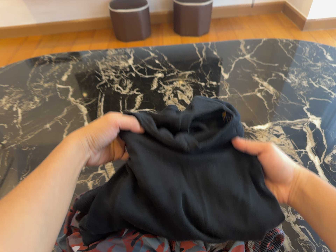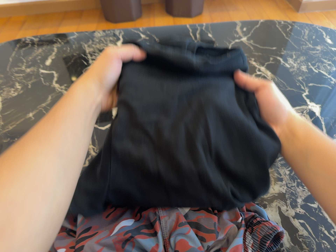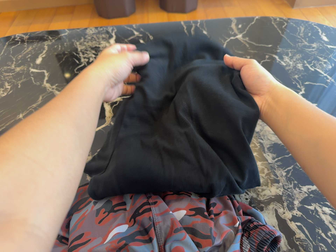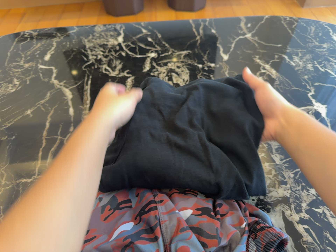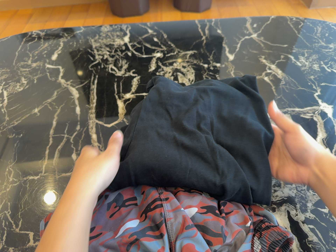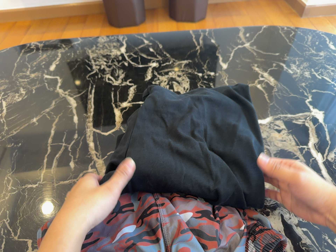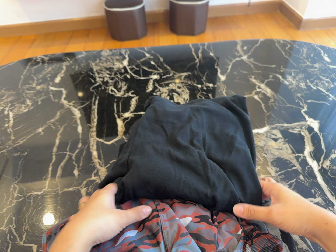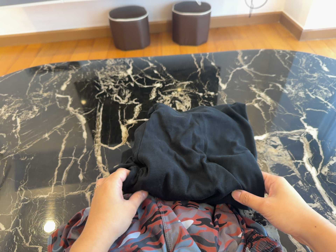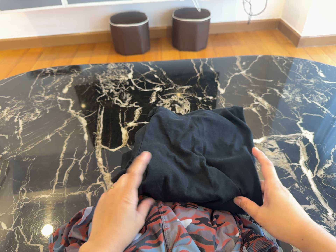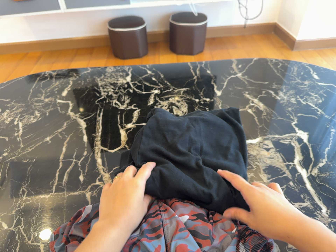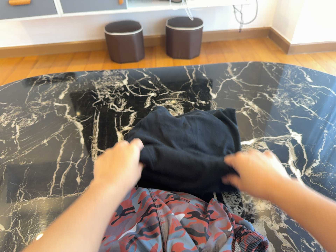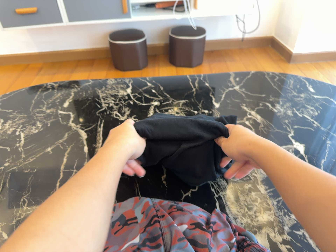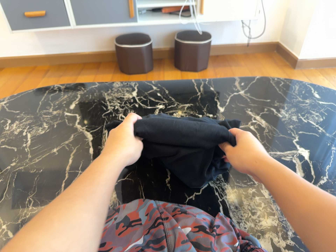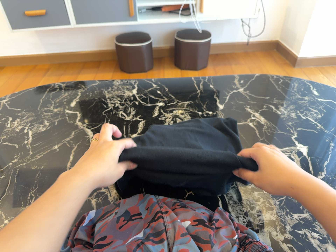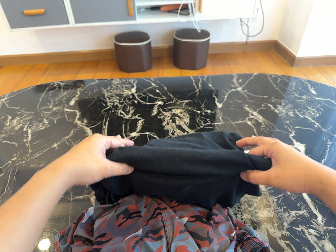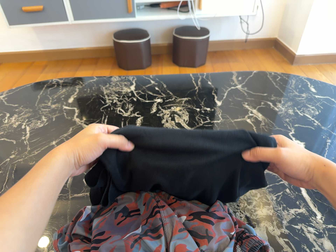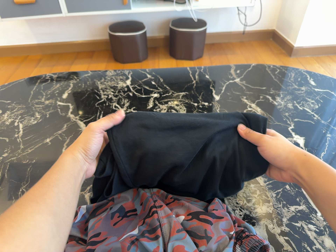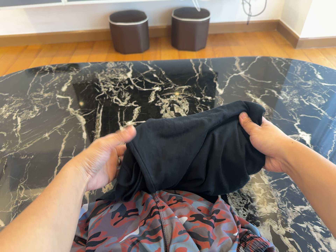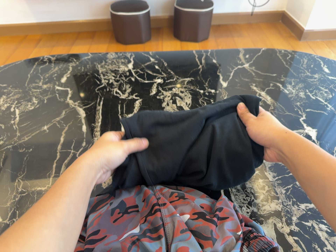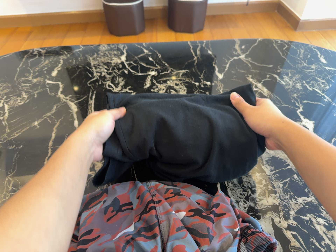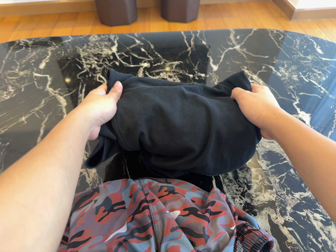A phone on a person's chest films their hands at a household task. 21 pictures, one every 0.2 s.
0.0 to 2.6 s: The camera travels backward, about 5 cm, so what stands in front gets smaller.
2.6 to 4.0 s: The camera travels forward, about 8 cm, so what stands in front looms larger. Its aim tips toward the bottom of its view by about 10 degrees, and the scene shifts upward.
The film runs forward here.
